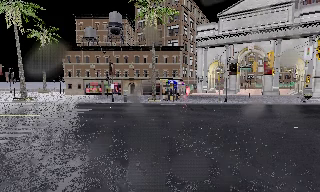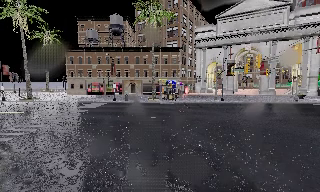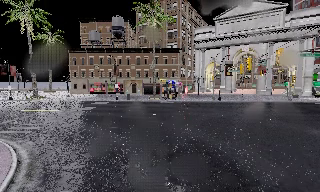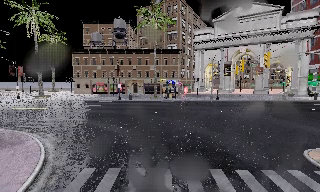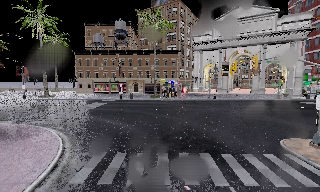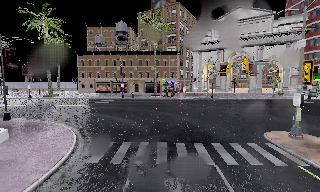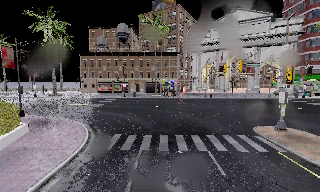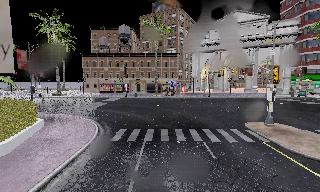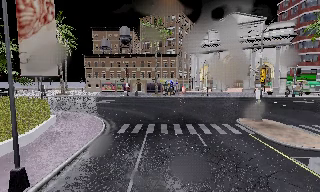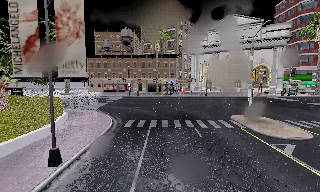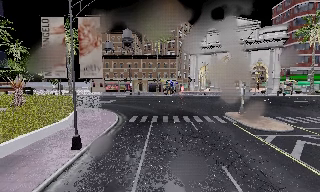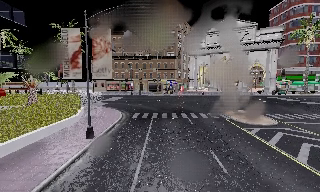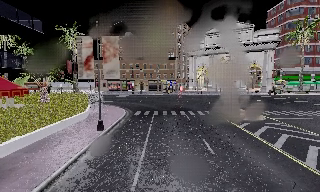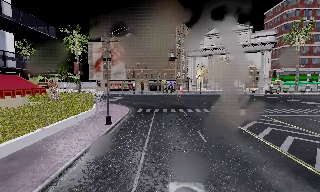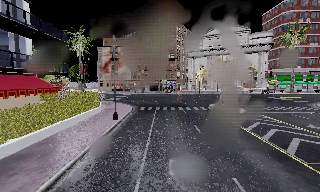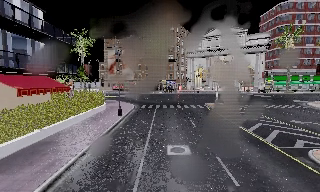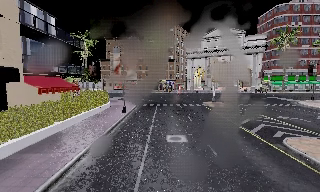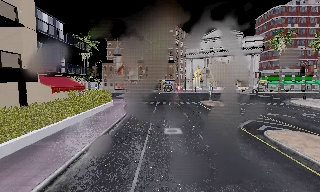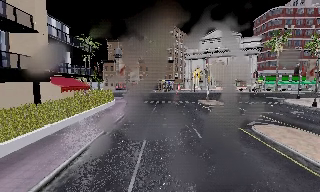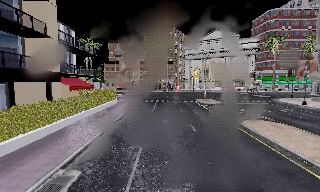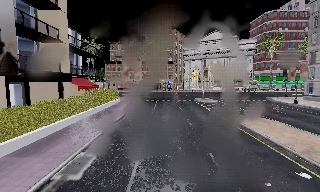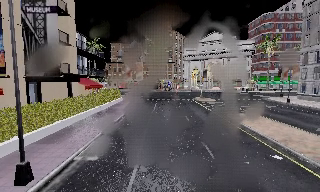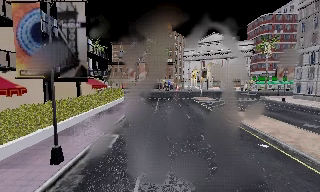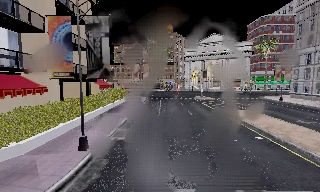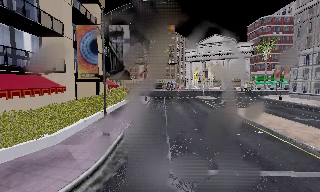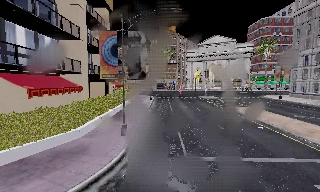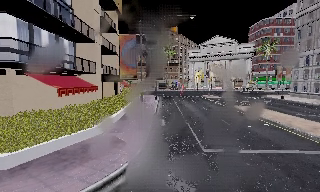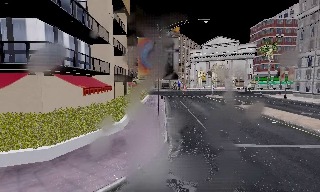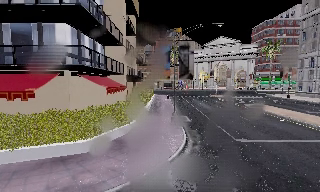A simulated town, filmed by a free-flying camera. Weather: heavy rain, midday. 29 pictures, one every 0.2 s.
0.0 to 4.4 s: The camera travels backward, about 35 m, so what stands in front gets smaller.
4.4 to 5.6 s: The camera travels backward and to its left, about 8 m, so what stands in front gets smaller.
The film runs forward here.
